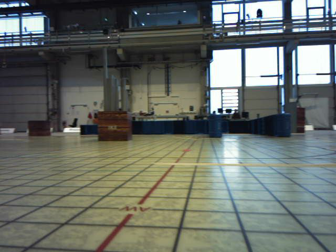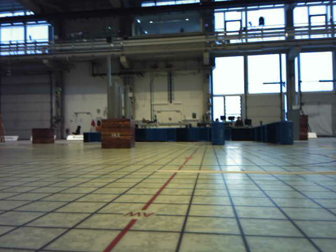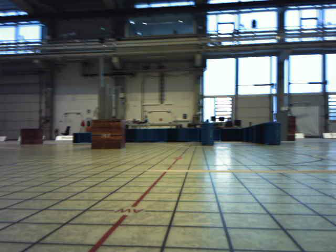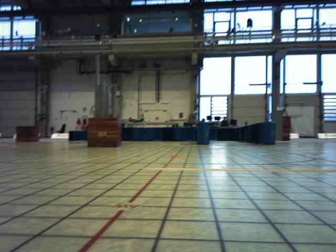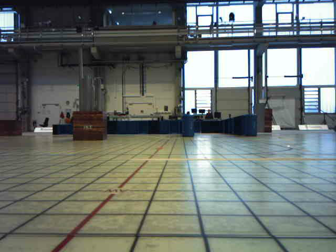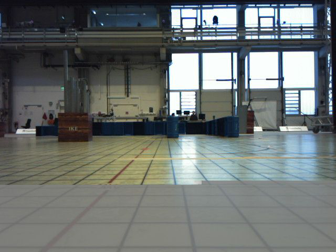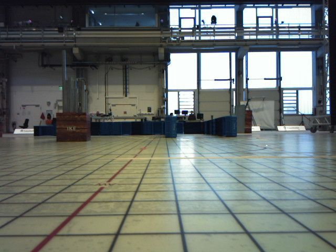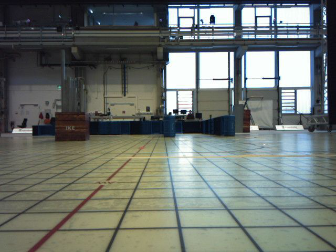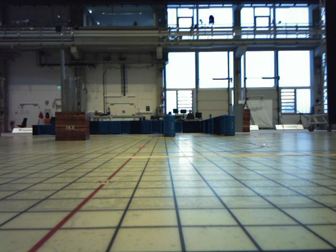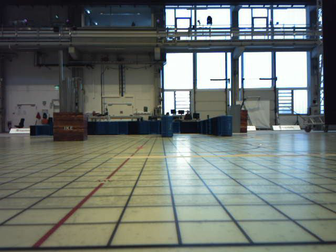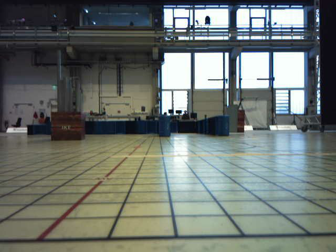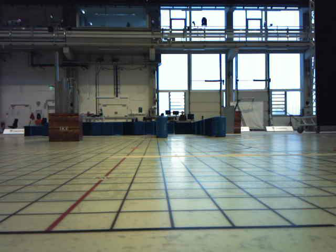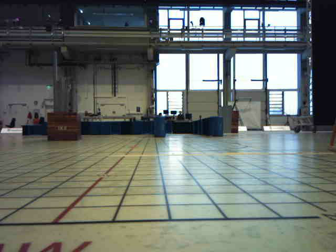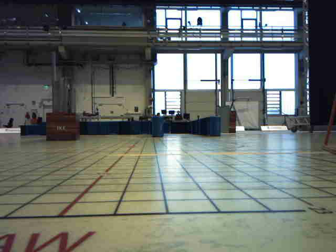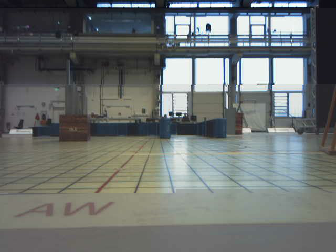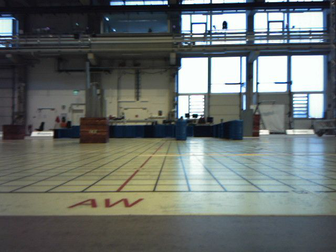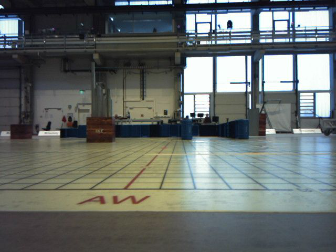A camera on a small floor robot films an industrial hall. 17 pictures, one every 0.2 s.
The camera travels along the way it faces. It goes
backward.
0.0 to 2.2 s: The camera swings to its right by about 10 degrees, and the scene slides to the left. It travels backward, about 0.4 m, so what stands in front gets smaller.
2.2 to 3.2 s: The camera travels backward, about 0.3 m, so what stands in front gets smaller. It gains speed.
The film runs backward here.
